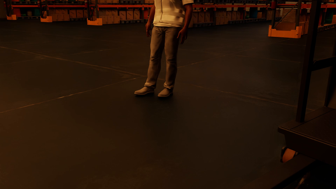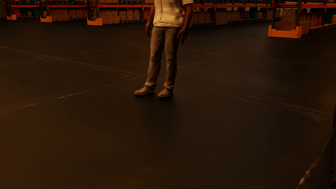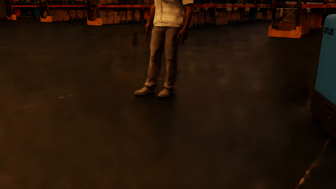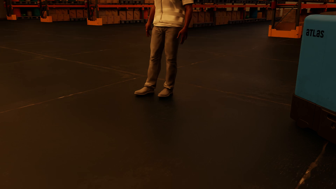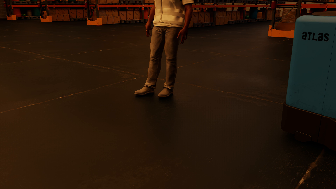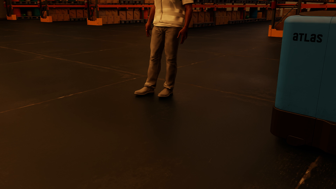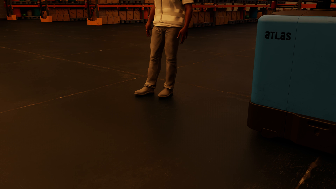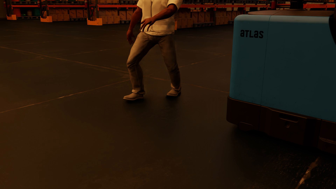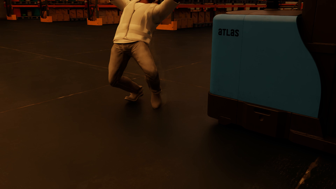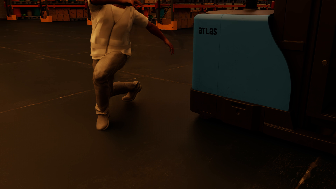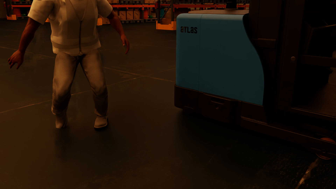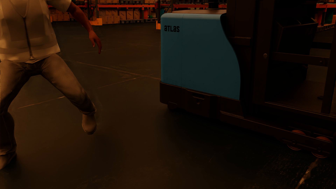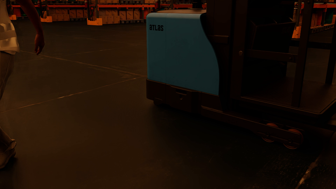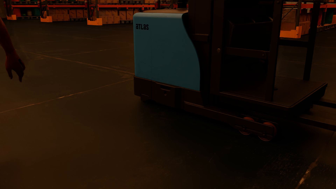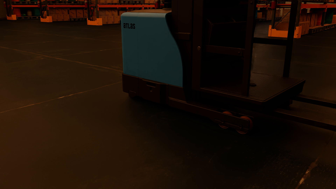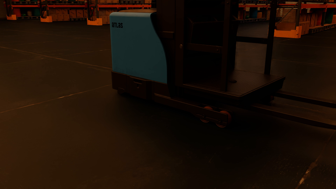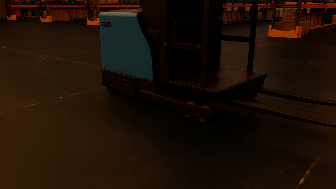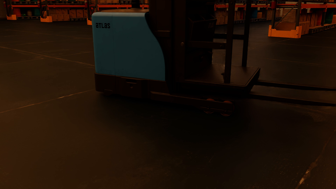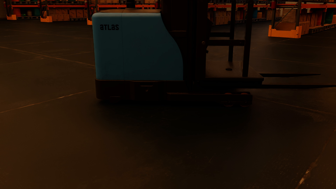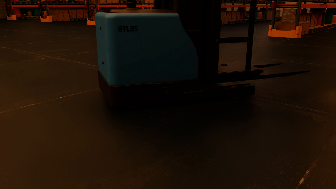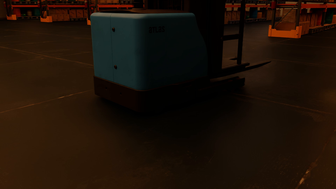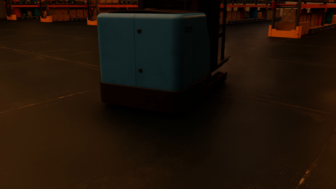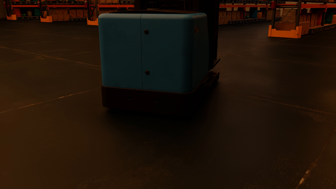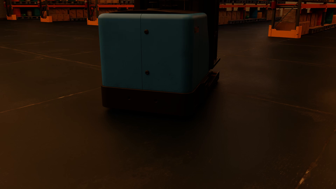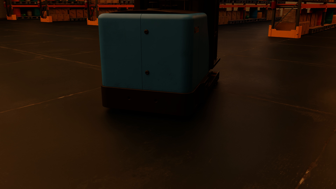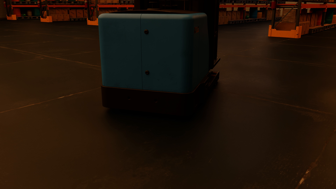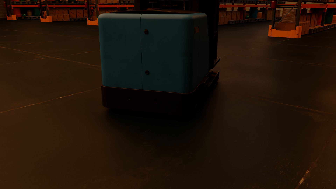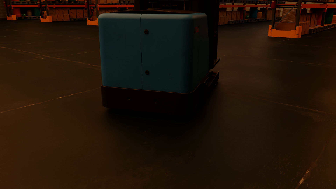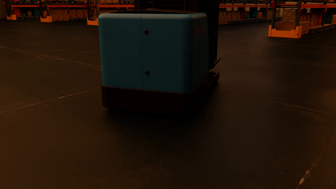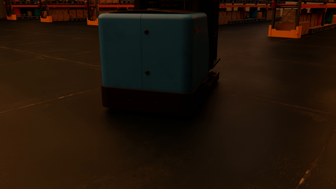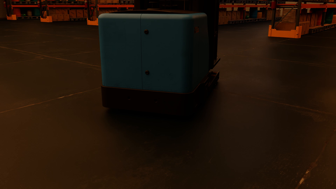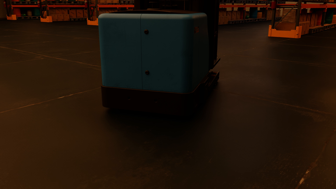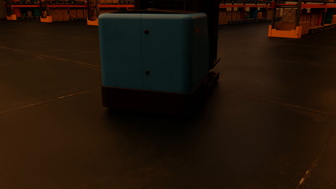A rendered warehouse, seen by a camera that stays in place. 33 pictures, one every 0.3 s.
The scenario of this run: Near miss between a forklift and a person.
